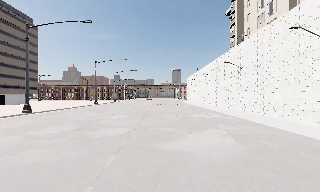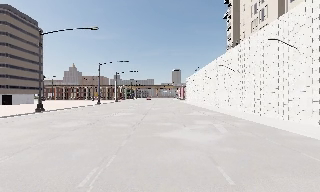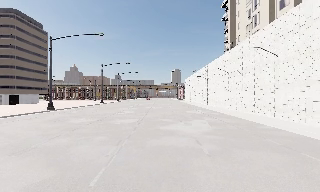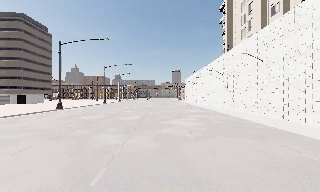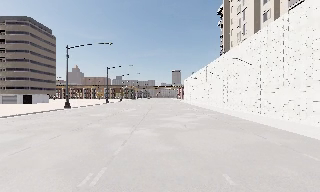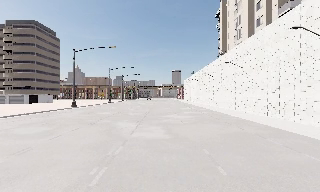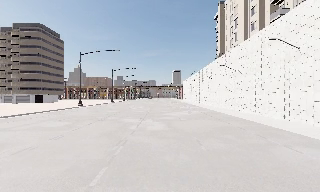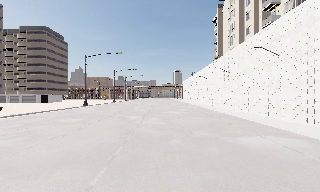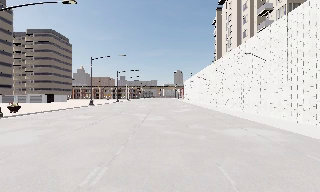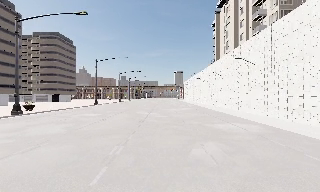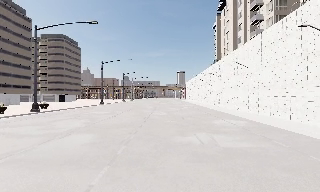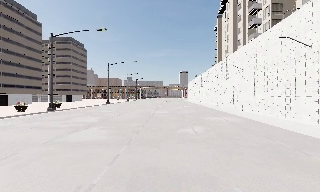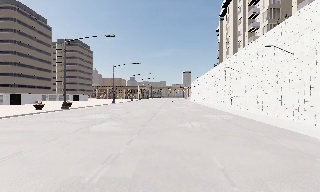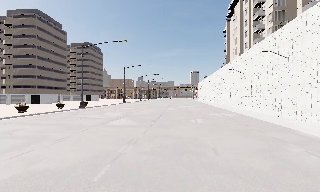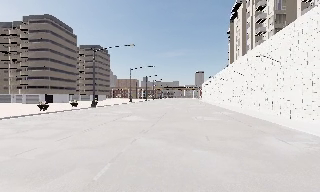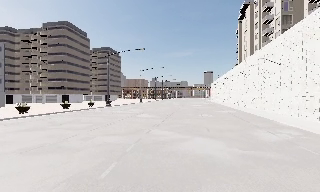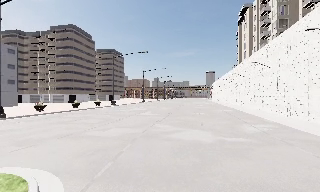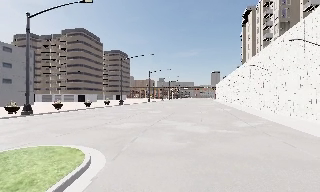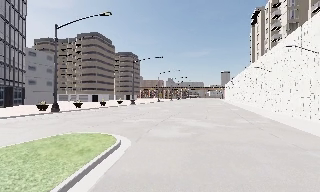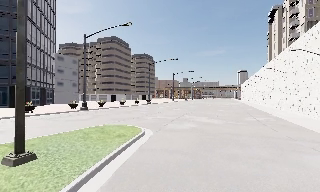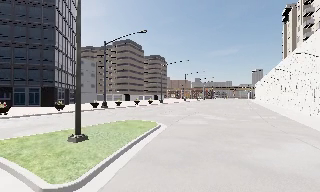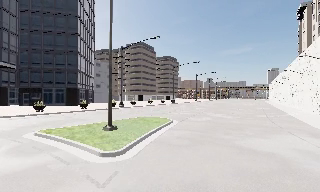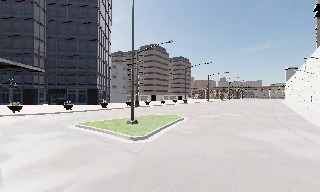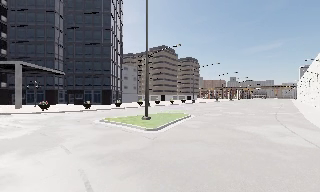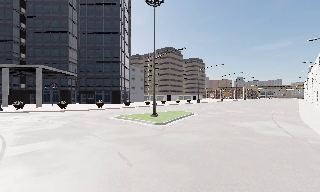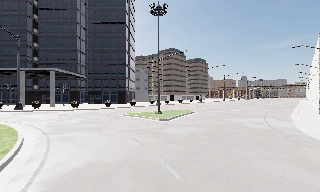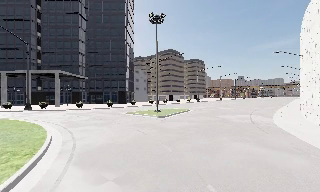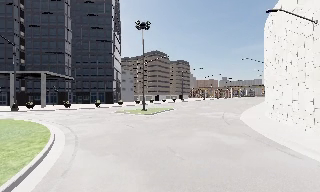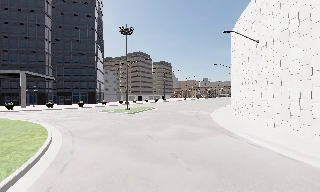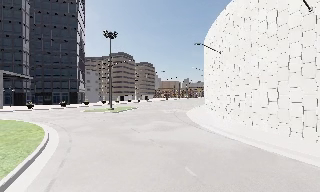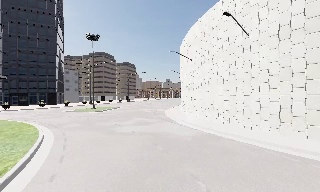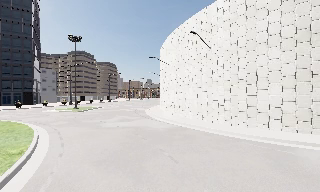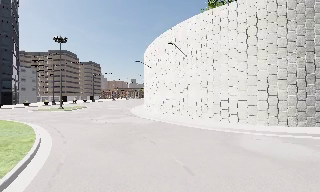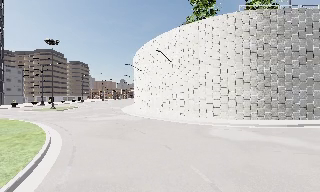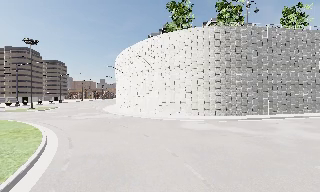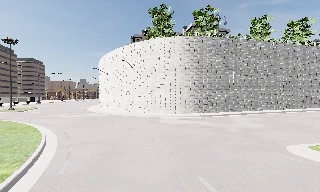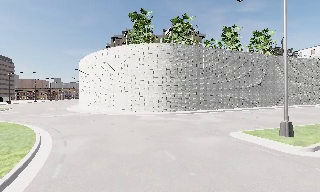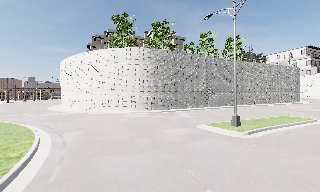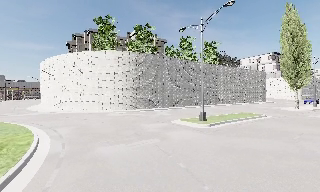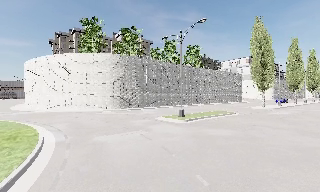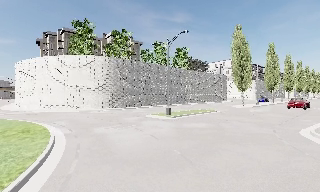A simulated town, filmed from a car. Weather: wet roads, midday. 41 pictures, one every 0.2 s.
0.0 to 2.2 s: The camera travels backward, about 20 m, so what stands in front gets smaller.
2.2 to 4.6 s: The camera pans to its left, which is counterclockwise from overhead, by about 35 degrees. It travels backward, about 25 m.
4.6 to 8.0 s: The camera swings to its right by about 80 degrees, and the scene slides to the left. It travels backward, about 35 m.
The film runs backward here.
